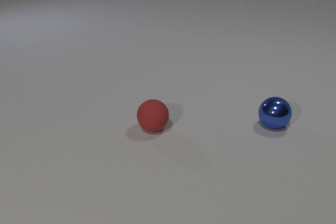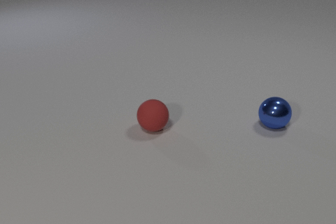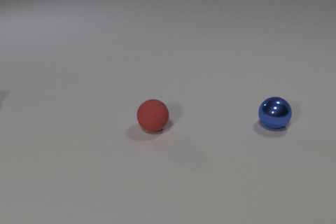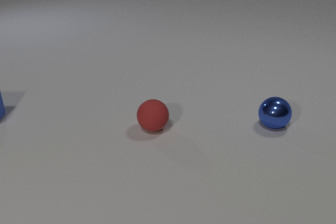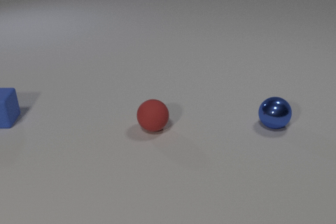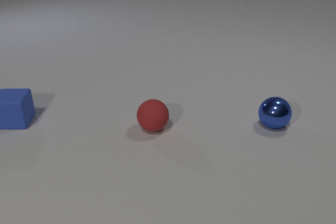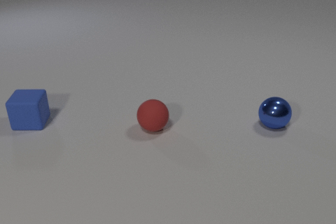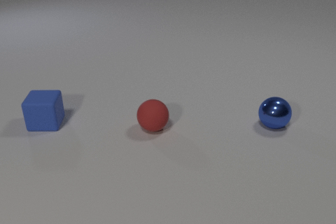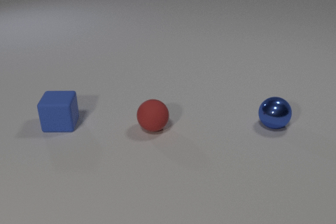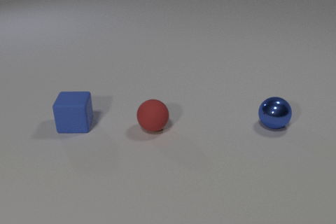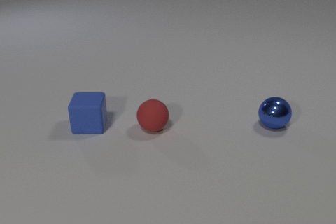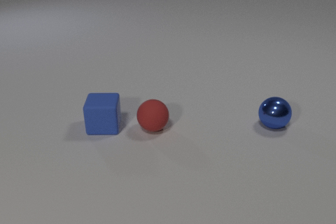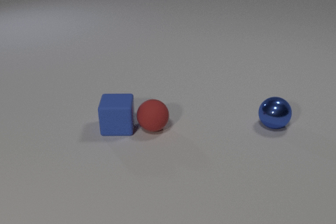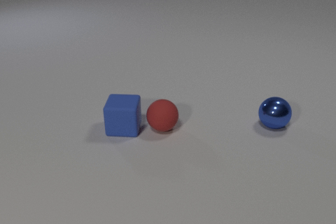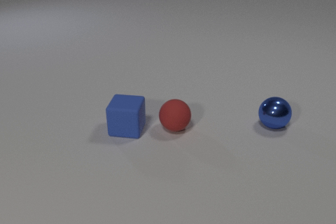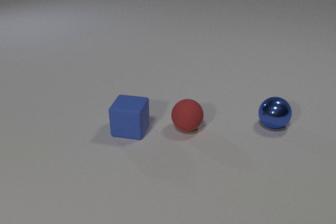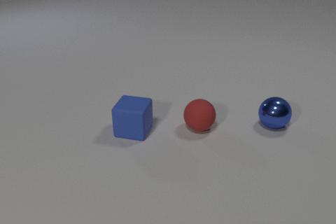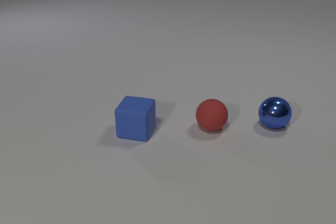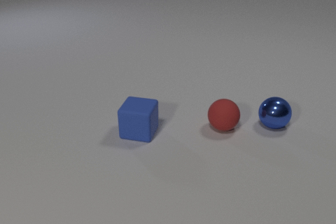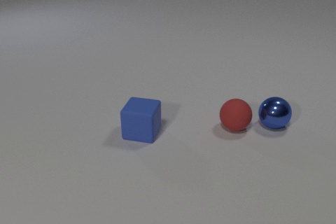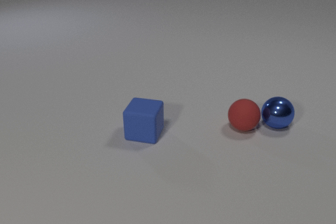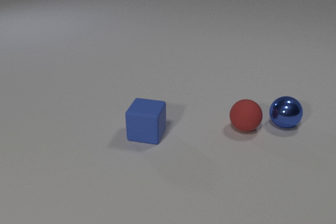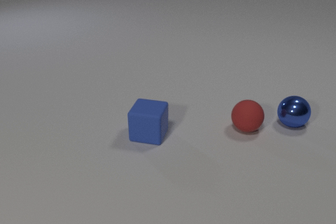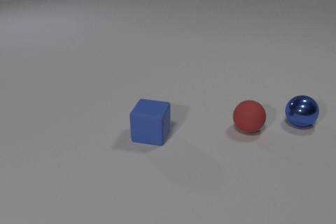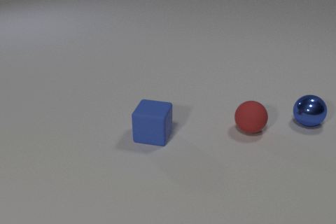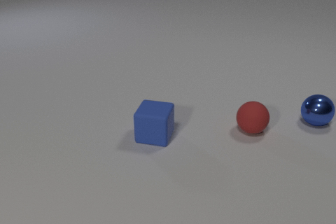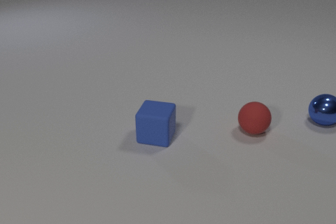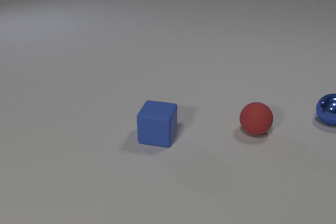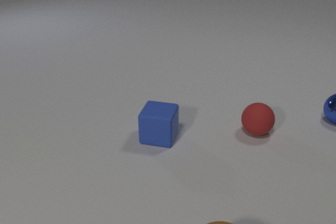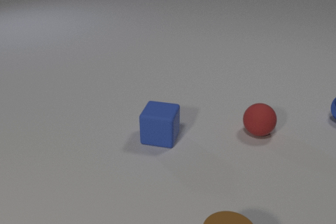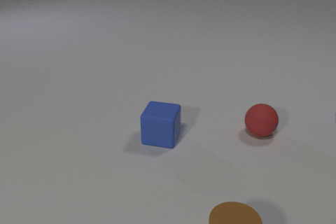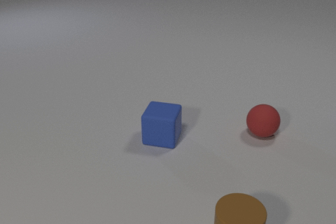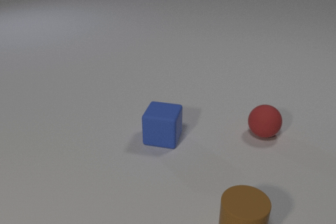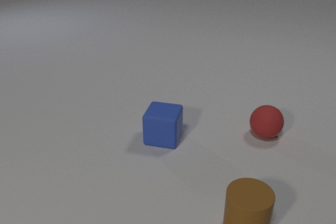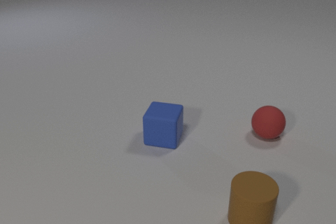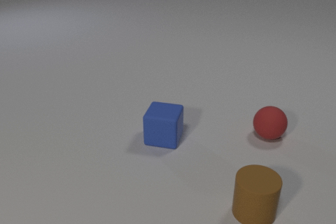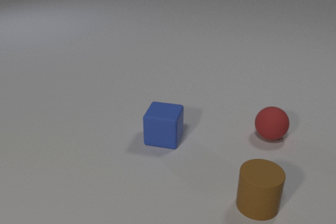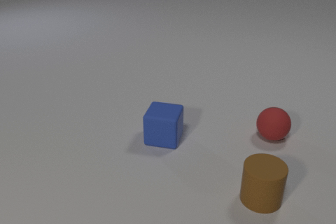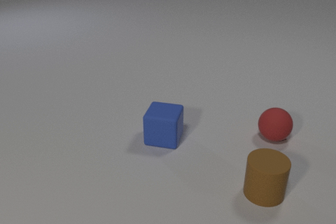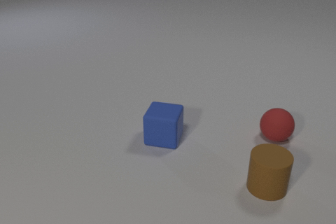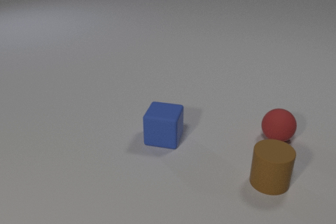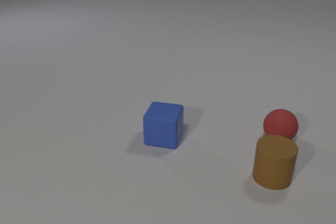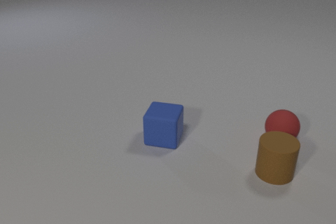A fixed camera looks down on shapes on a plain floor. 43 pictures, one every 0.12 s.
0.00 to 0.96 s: The blue rubber cube comes in at the left edge, slides to the right and toward the camera.
0.96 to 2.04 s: The blue rubber cube slides to the right. The red rubber sphere rolls to the right. The blue rubber cube and the red rubber sphere collide.
2.04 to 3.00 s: The blue rubber cube slides to the right and toward the camera. The red rubber sphere rolls to the right. The blue metal sphere rolls to the right and away from the camera. The red rubber sphere and the blue metal sphere collide.
3.00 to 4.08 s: The blue rubber cube slides to the right. The red rubber sphere rolls to the right. The blue metal sphere rolls to the right and away from the camera, leaves at the right edge. The brown rubber cylinder comes in at the bottom edge, slides away from the camera.
4.08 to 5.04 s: The red rubber sphere rolls to the right. The brown rubber cylinder slides away from the camera.
What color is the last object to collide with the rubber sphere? blue.
Are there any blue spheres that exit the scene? yes.
How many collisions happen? 2.
